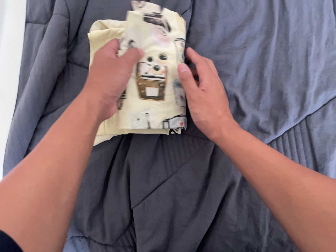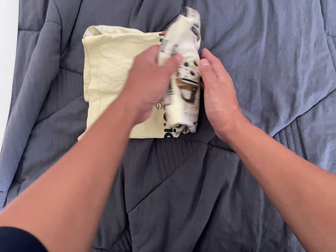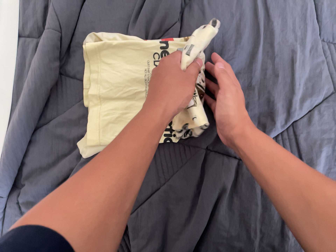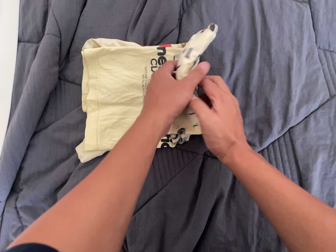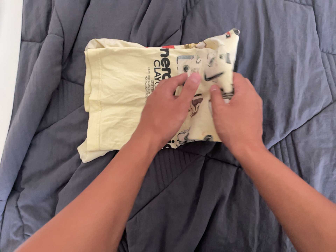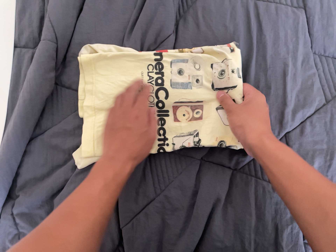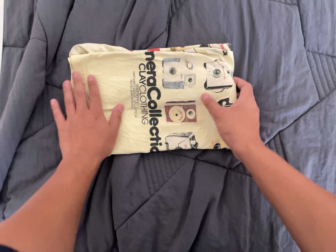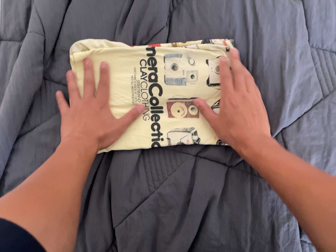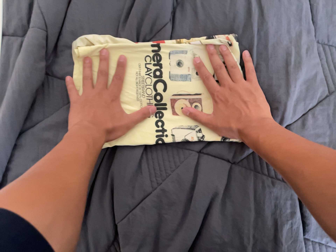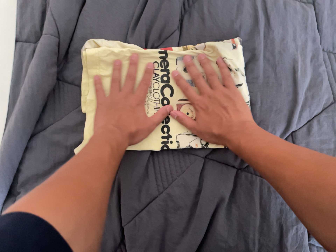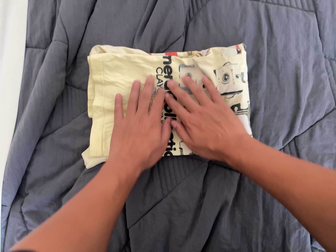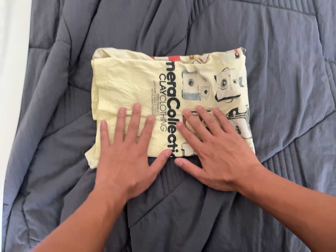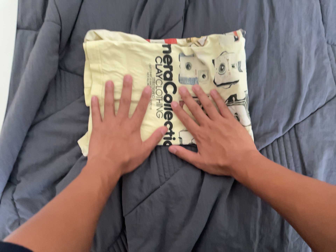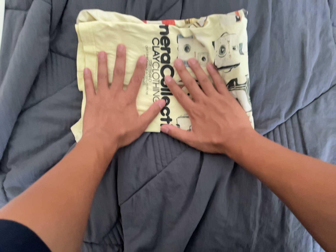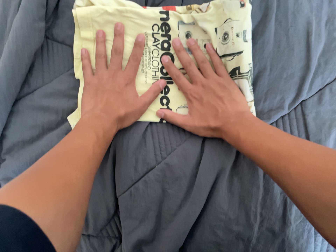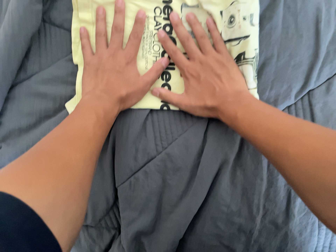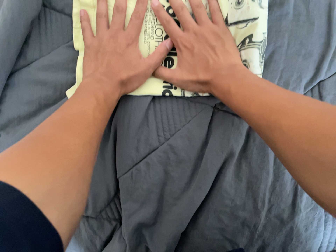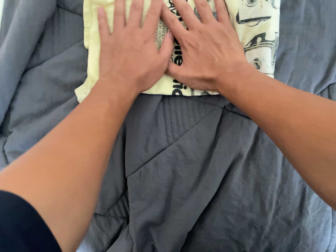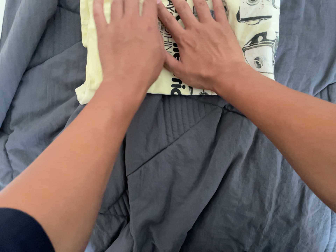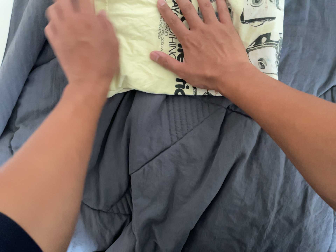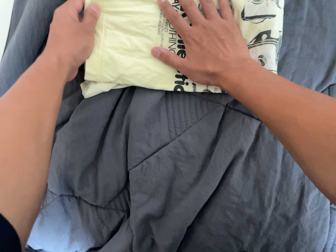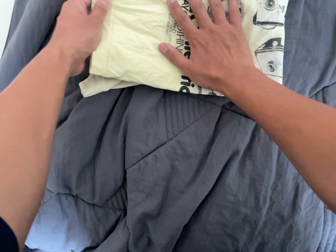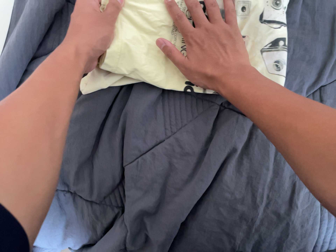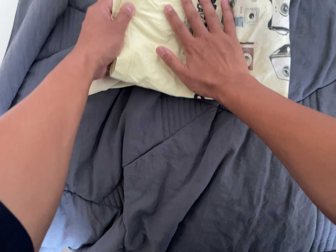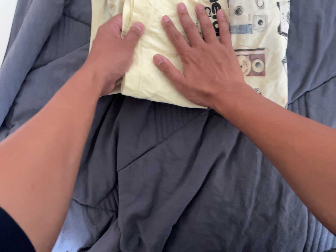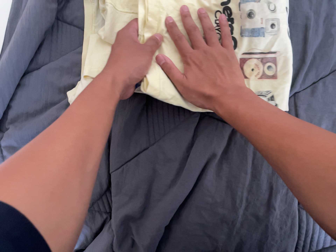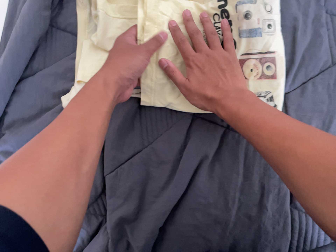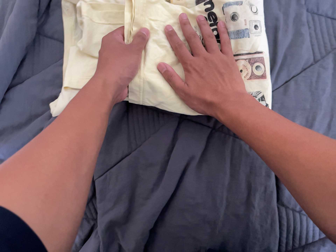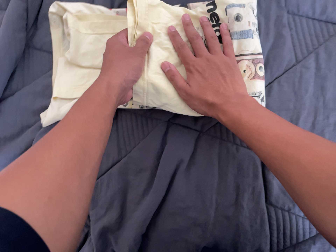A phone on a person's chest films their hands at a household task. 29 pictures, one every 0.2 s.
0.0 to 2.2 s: The camera shifts only a little, or ends up much as it began.
2.2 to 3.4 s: The camera travels forward, about 9 cm, so what stands in front looms larger. Its aim tips toward the bottom of its view by about 10 degrees, and the scene shifts upward.
3.4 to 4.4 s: The camera shifts only a little, or ends up much as it began.
4.4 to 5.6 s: The camera travels to its right, about 12 cm, so close, fixed things drift to the left.
The film runs backward here.
